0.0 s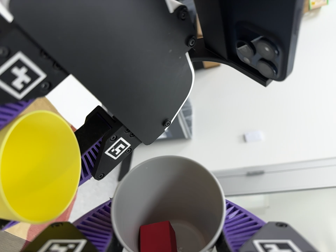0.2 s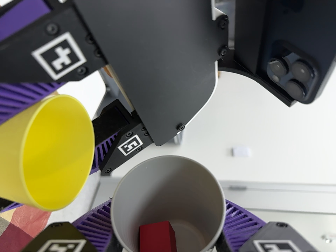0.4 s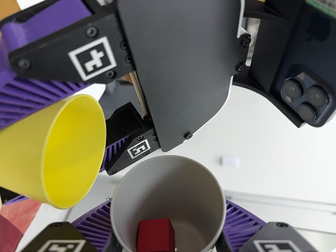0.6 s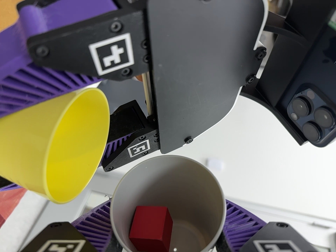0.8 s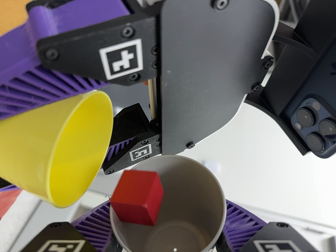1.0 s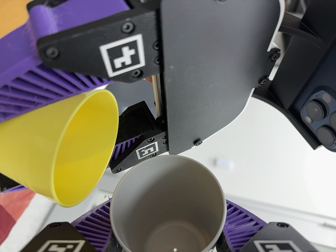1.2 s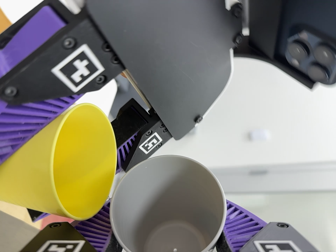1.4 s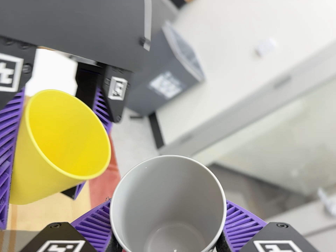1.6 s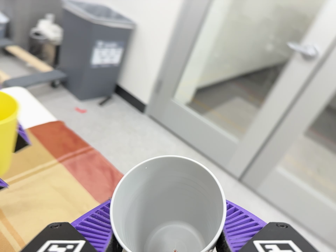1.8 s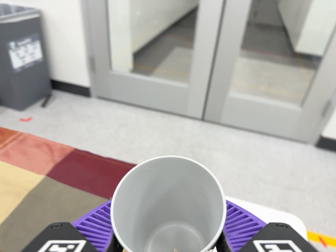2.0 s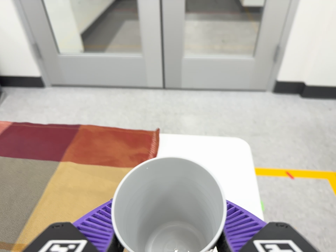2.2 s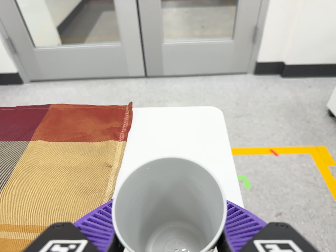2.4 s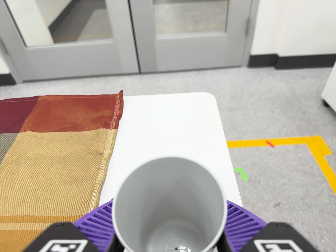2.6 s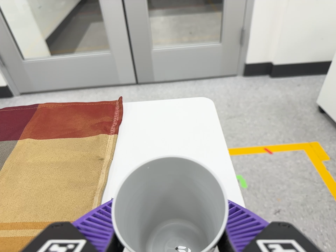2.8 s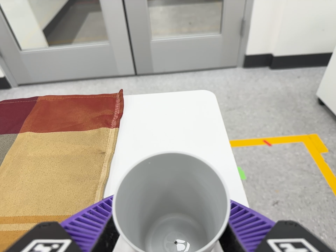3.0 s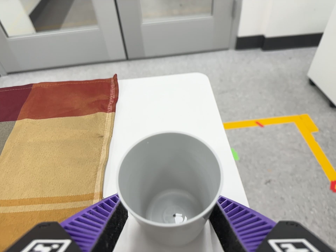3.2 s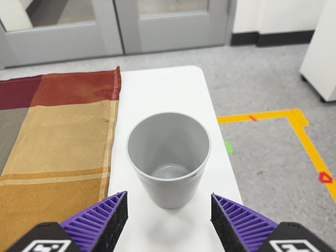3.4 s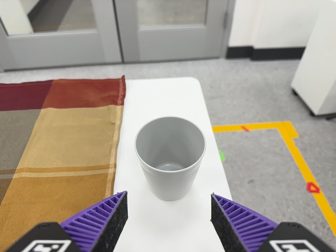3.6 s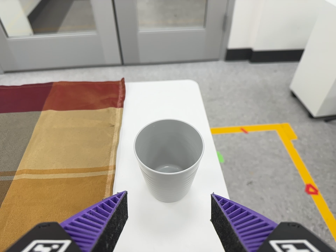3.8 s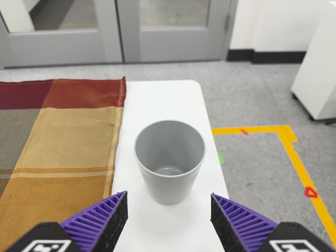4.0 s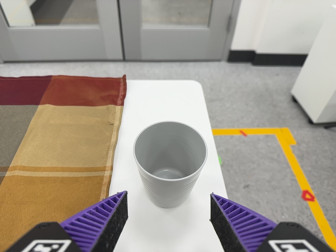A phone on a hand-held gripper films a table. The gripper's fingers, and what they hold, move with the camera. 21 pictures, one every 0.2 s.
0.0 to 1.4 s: The camera's aim tips toward the bottom of its view by about 10 degrees, and the scene shifts upward. It rolls about its line of sight by about 25 degrees, and the scene rotates counterclockwise.
1.4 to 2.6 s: The camera swings to its right by about 20 degrees, and the scene slides to the left. It travels to its right and toward the bottom of its view, about 32 cm, so close, fixed things drift to the left. Its aim tips toward the bottom of its view by about 20 degrees, and the scene shifts upward. It rolls about its line of sight by about 80 degrees, and the scene rotates counterclockwise.
2.6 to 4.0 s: The camera travels backward, about 8 cm, so what stands in front gets smaller.
The film runs forward here.
